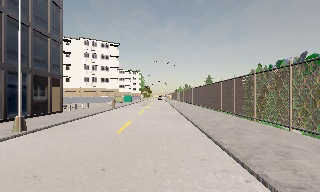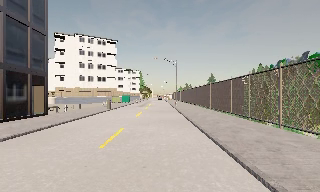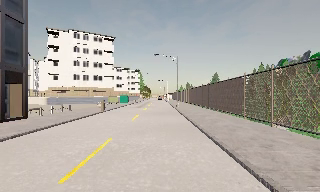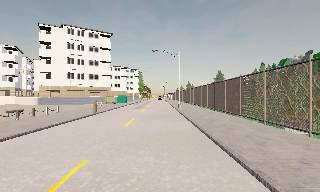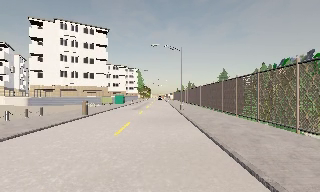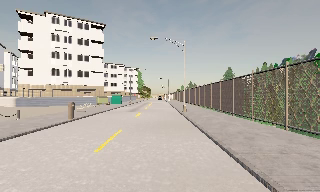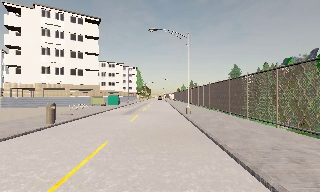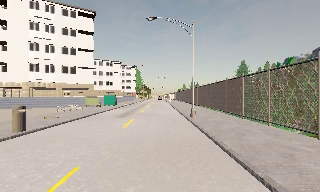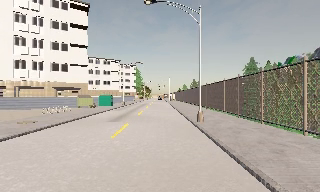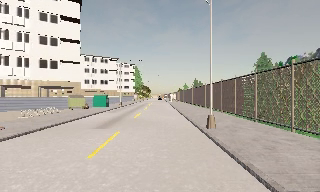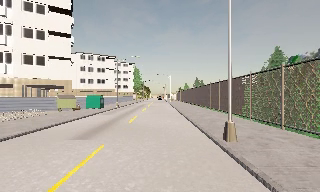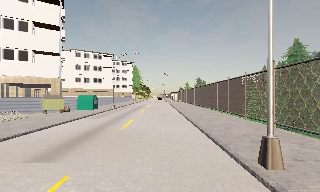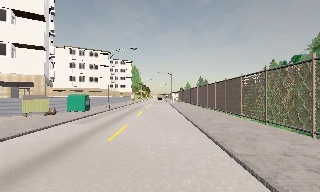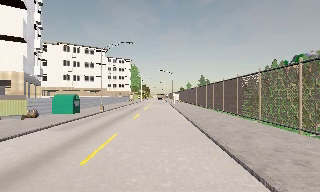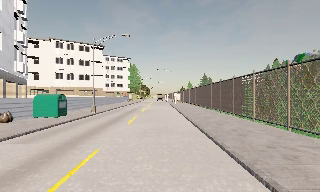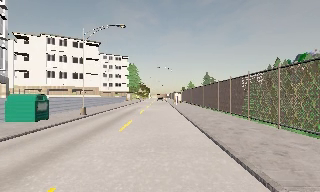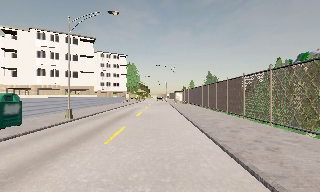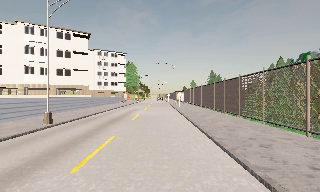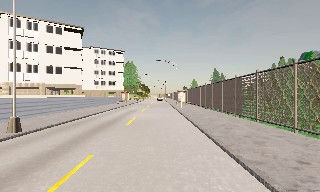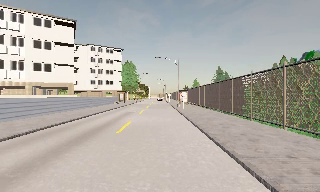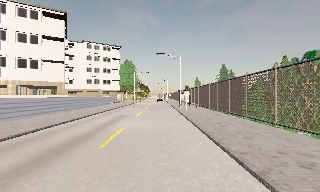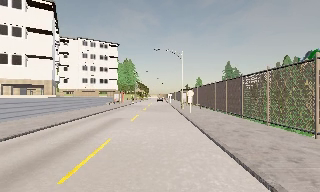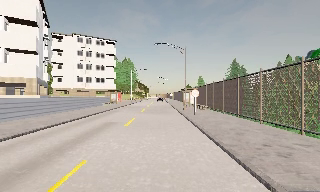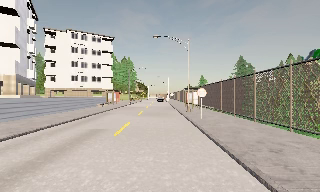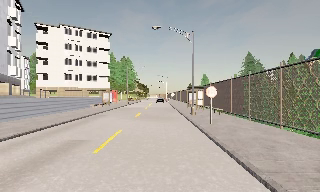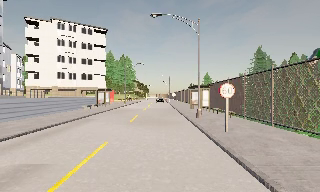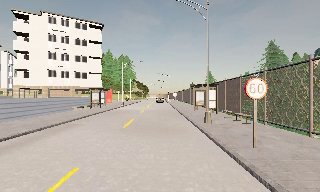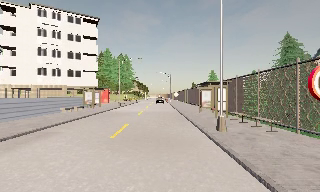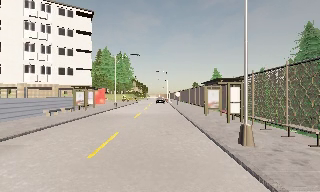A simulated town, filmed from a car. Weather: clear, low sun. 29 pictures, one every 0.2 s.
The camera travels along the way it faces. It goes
forward.
0.0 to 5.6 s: The camera travels forward, about 60 m, so what stands in front looms larger.
The film runs forward here.
